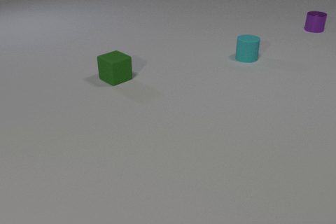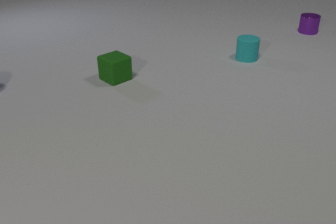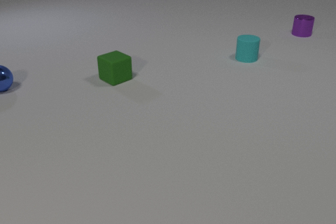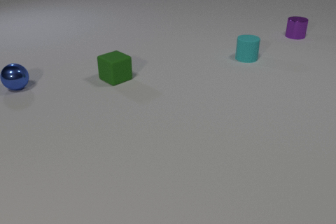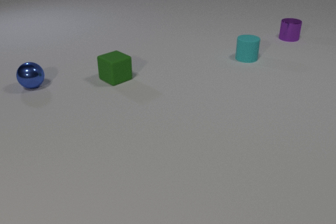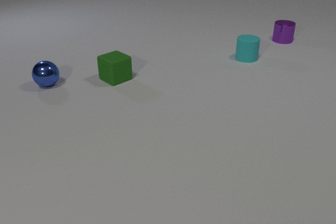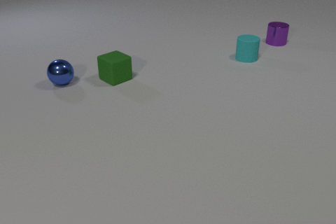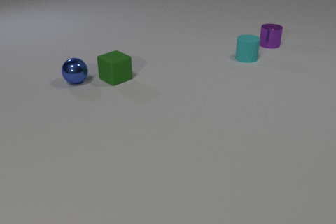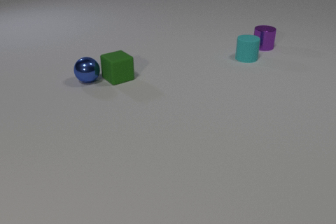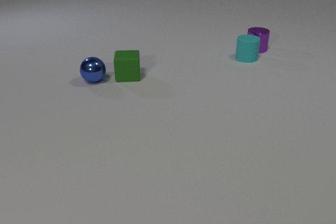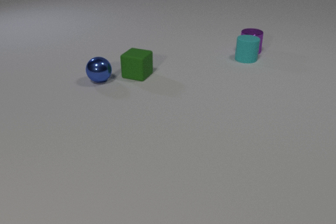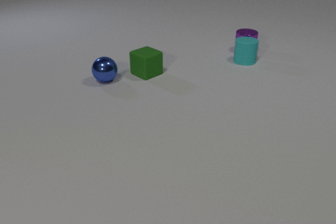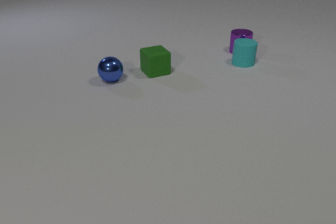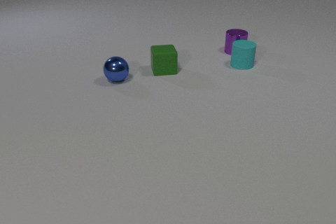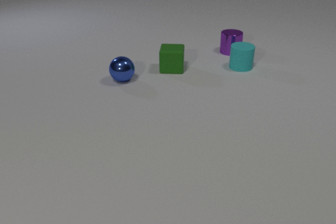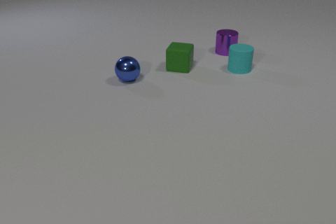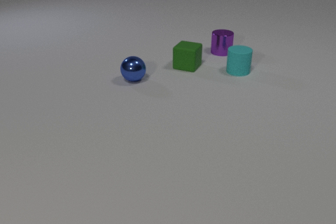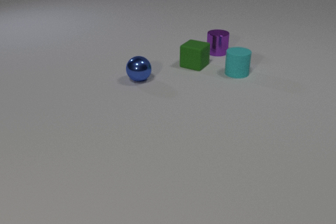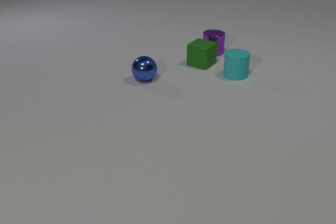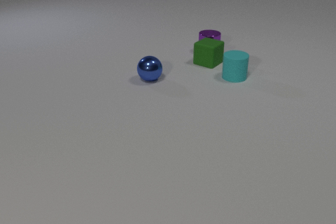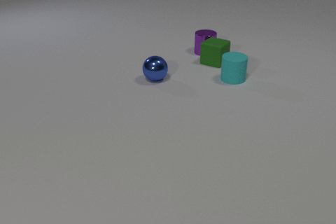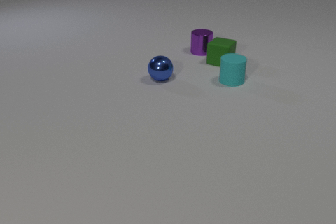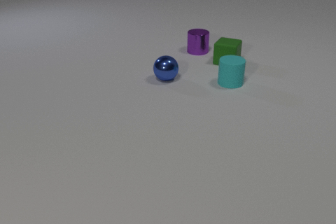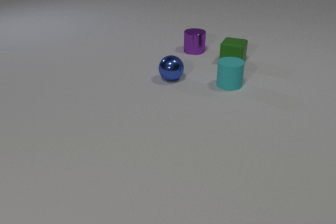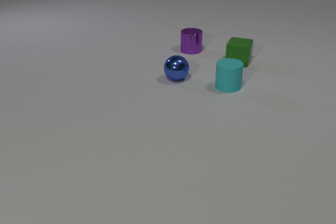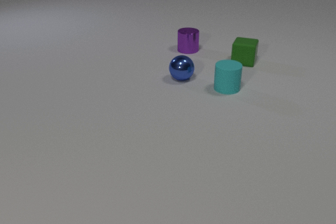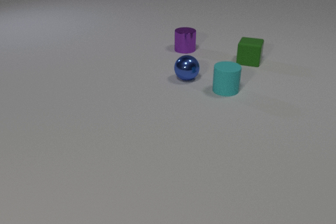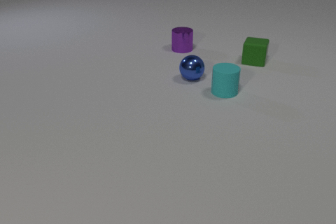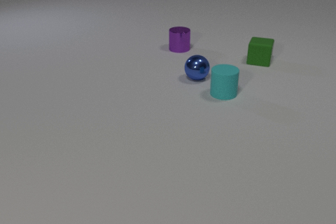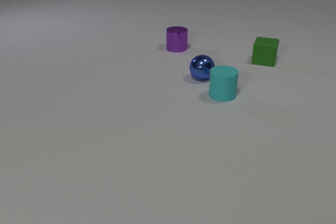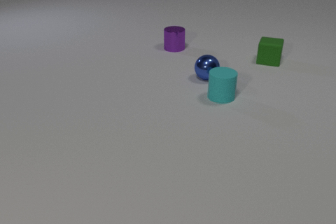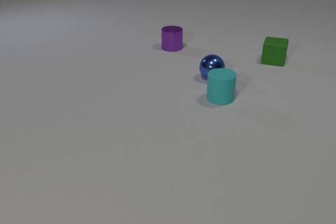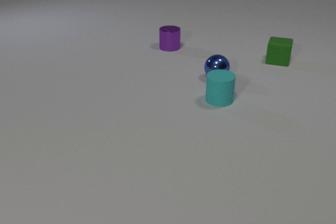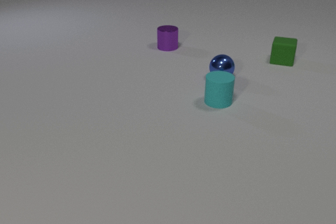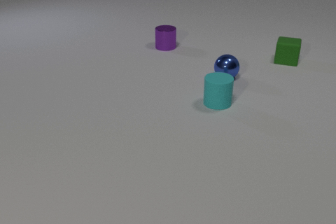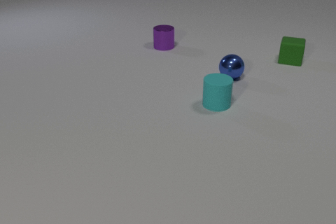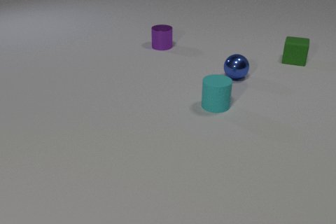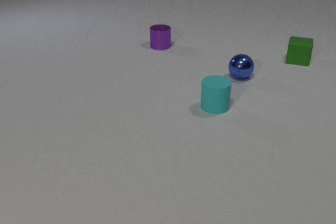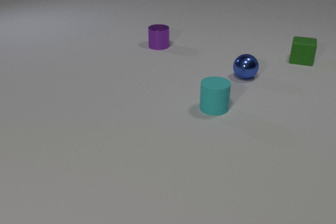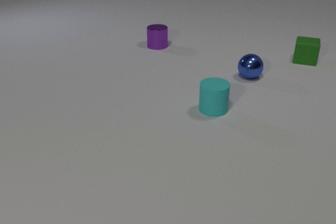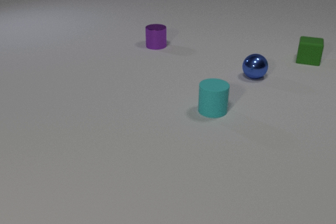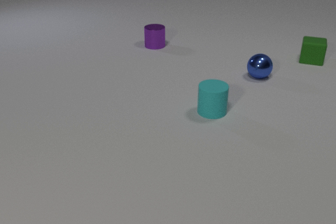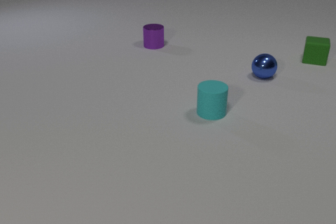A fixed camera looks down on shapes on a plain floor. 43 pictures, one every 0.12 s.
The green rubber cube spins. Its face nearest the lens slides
to the left.
The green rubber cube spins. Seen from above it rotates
clockwise.
0.00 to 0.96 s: The blue metal sphere comes in at the left edge, rolls to the right. The purple metal cylinder slides toward the camera and to the left. The blue metal sphere and the green rubber cube collide.
0.96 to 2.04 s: The blue metal sphere rolls to the right. The green rubber cube slides to the right and away from the camera, spins so that its near face slides to the left, clockwise seen from above. The cyan rubber cylinder slides toward the camera. The purple metal cylinder slides to the left and toward the camera. The cyan rubber cylinder and the purple metal cylinder collide.
2.04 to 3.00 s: The blue metal sphere rolls to the right. The green rubber cube slides to the right. The cyan rubber cylinder slides toward the camera. The purple metal cylinder slides to the left. The green rubber cube and the purple metal cylinder collide.
3.00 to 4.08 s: The blue metal sphere rolls to the right. The green rubber cube slides to the right. The cyan rubber cylinder slides toward the camera. The purple metal cylinder slides to the left.
4.08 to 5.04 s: The blue metal sphere rolls to the right. The green rubber cube slides to the right. The cyan rubber cylinder slides toward the camera. The purple metal cylinder slides to the left.
What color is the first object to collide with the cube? blue.
How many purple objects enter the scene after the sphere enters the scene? 0.
What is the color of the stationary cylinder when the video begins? cyan.
